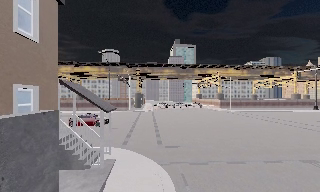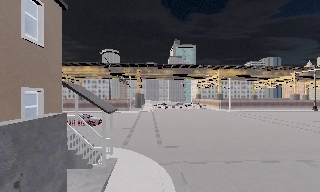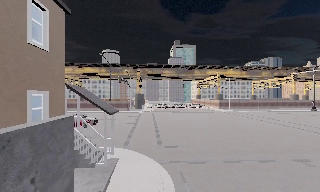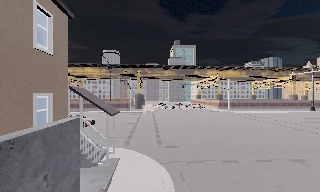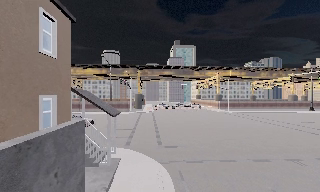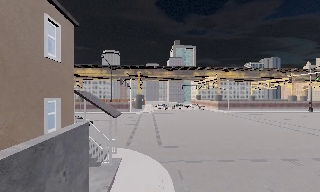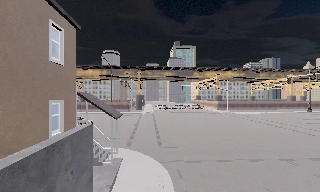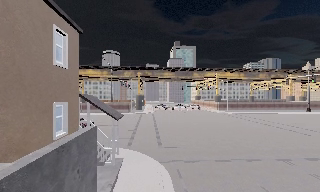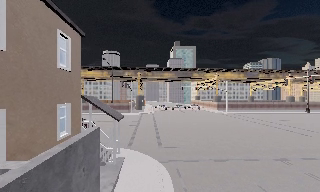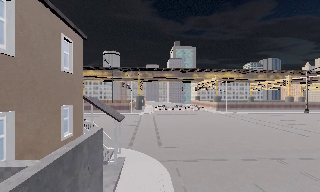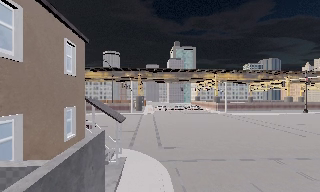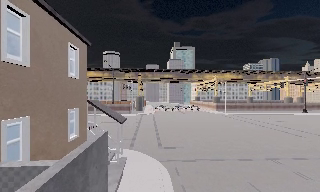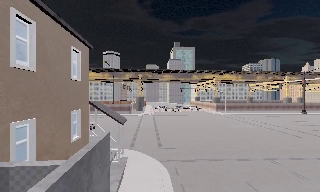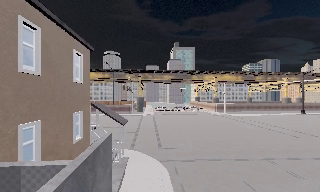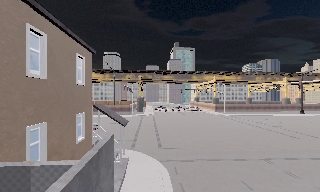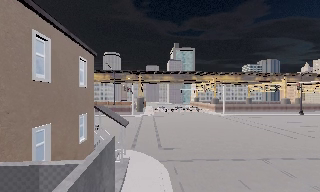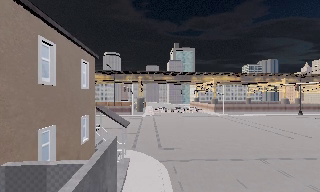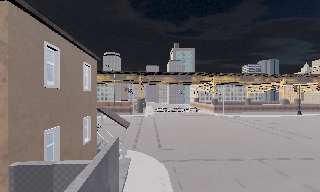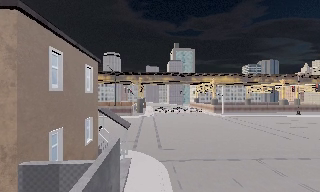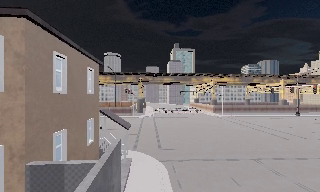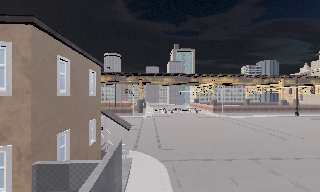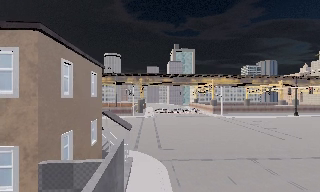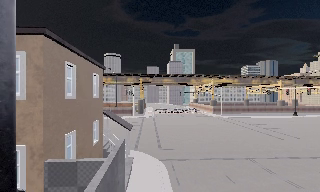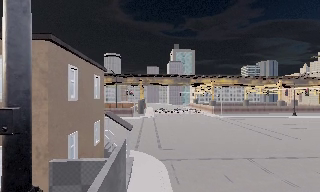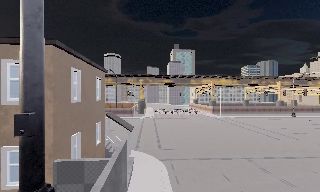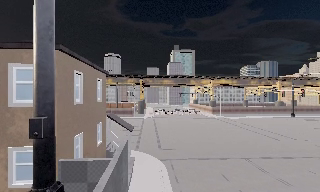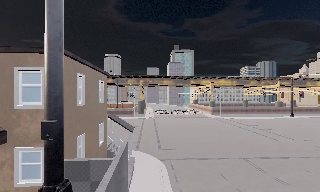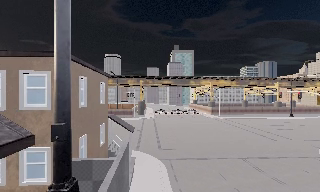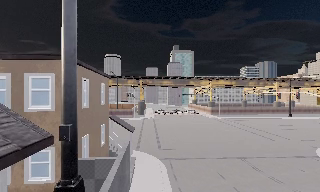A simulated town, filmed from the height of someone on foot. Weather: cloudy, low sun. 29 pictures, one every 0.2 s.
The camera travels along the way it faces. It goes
backward.
0.0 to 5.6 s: The camera travels backward, about 8 m, so what stands in front gets smaller.
The film runs backward here.
